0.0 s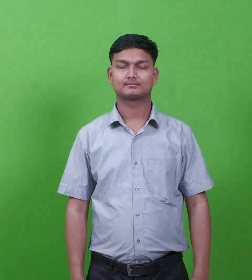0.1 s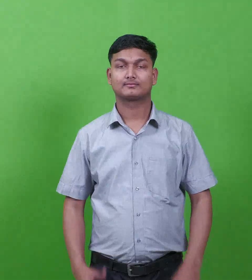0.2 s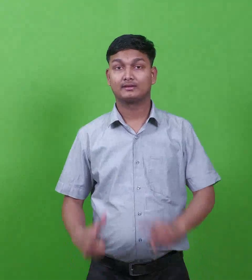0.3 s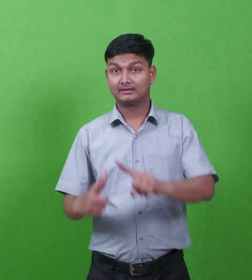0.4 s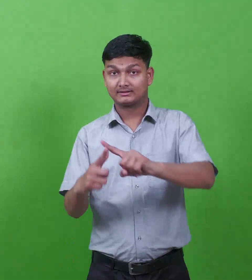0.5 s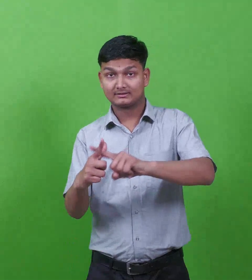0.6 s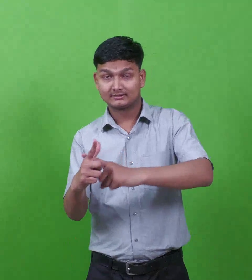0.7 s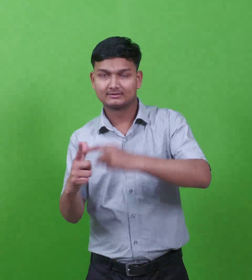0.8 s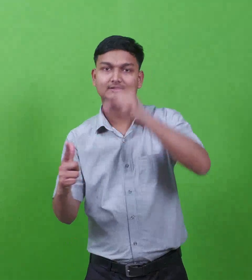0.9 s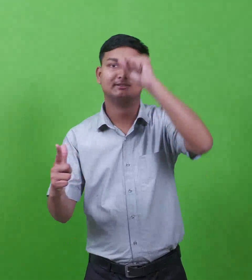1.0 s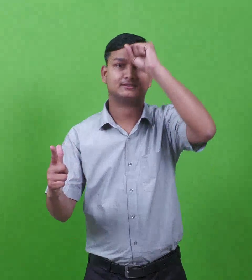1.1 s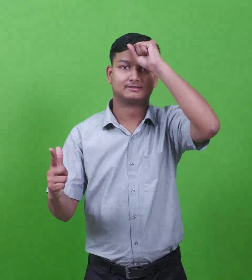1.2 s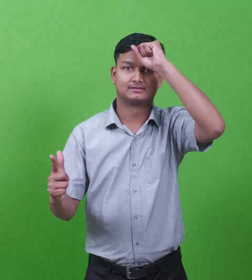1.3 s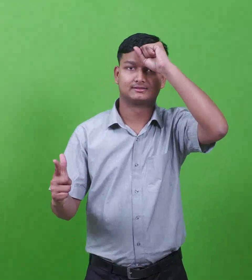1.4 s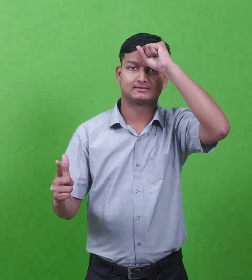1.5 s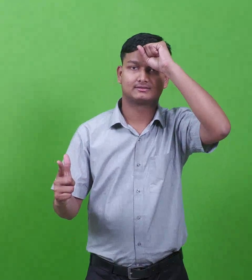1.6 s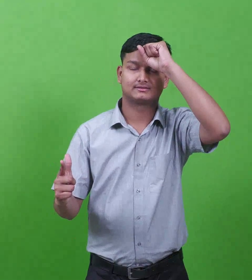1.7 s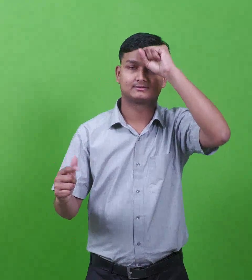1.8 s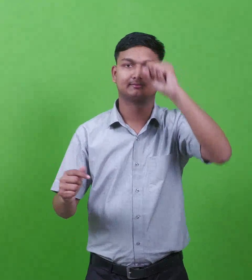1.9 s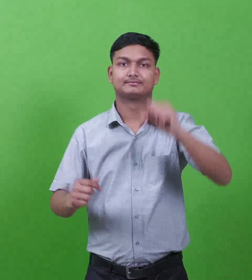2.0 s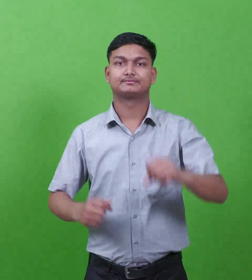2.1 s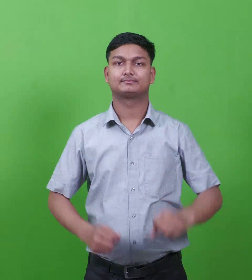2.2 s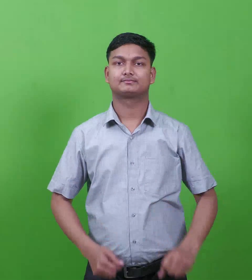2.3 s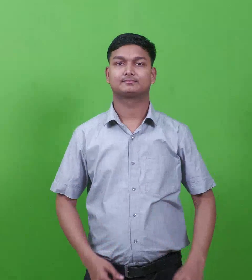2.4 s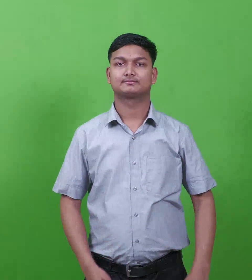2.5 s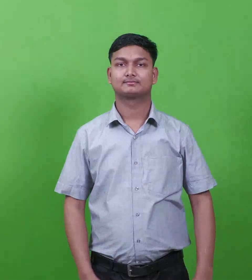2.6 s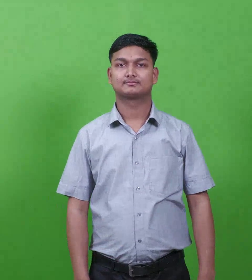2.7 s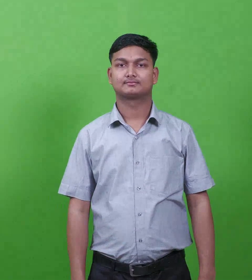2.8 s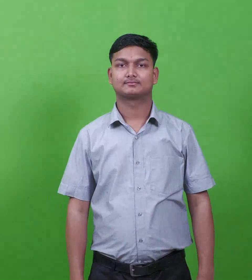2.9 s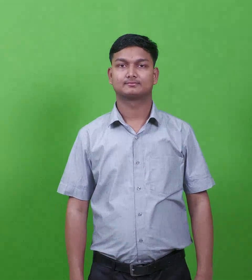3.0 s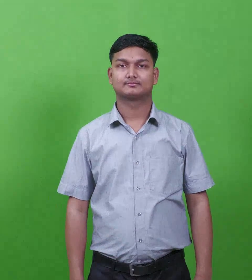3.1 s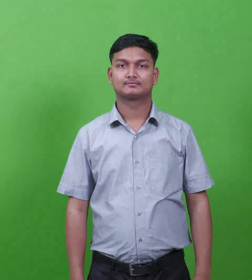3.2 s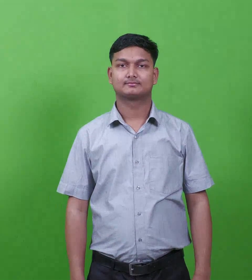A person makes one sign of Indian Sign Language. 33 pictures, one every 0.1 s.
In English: judah
